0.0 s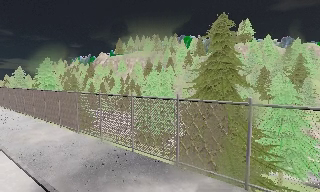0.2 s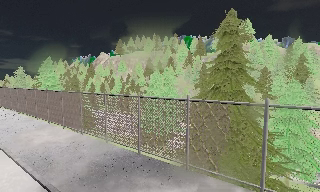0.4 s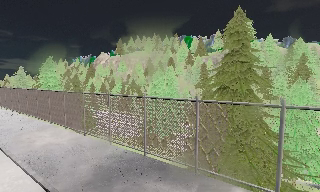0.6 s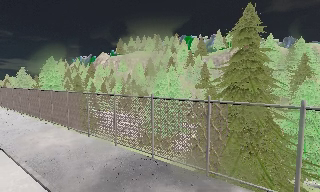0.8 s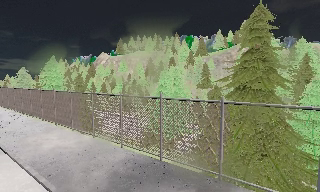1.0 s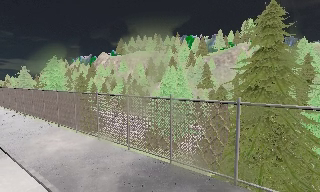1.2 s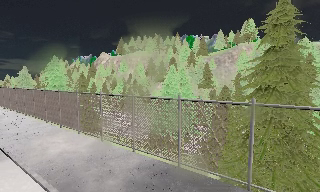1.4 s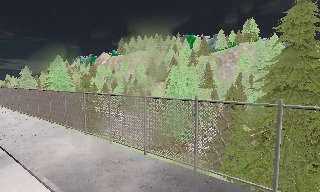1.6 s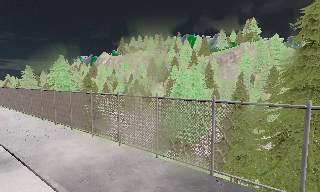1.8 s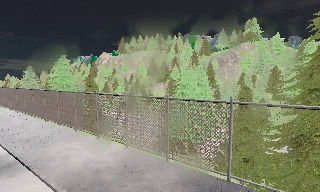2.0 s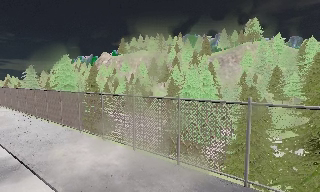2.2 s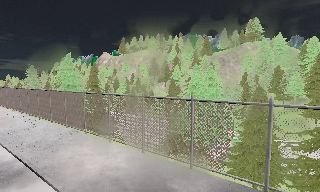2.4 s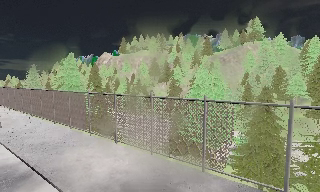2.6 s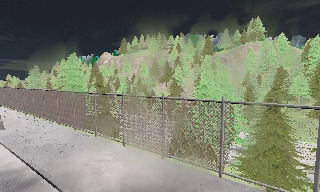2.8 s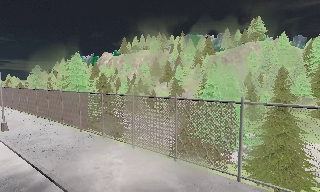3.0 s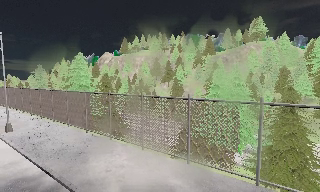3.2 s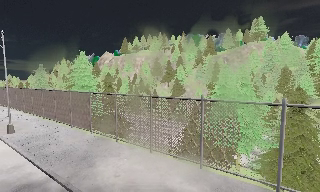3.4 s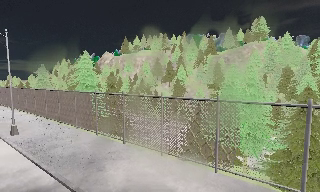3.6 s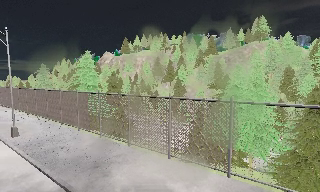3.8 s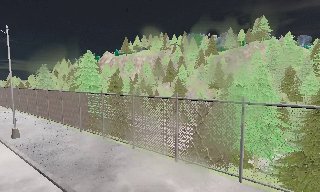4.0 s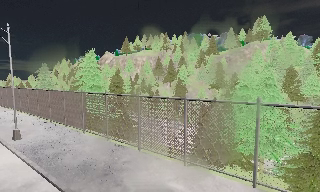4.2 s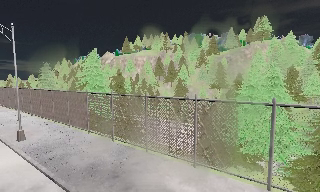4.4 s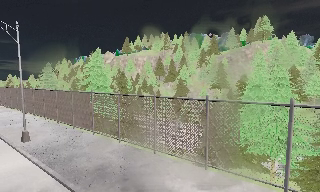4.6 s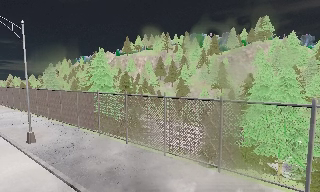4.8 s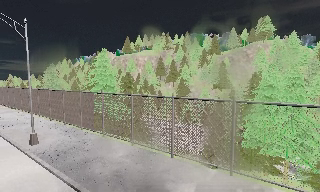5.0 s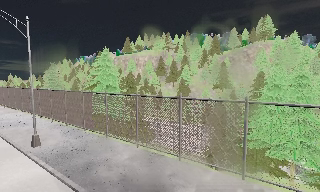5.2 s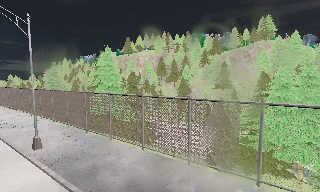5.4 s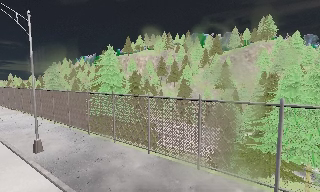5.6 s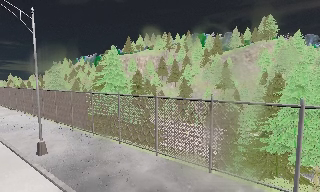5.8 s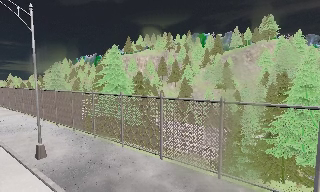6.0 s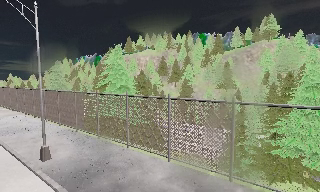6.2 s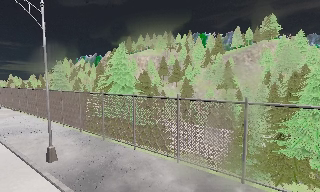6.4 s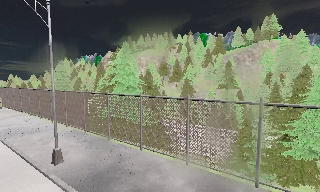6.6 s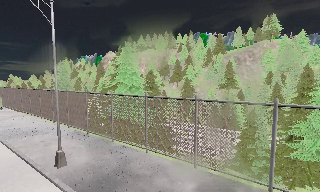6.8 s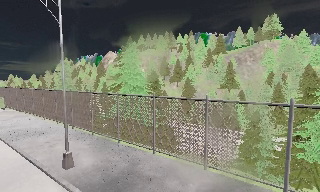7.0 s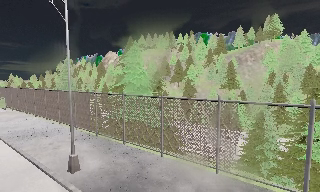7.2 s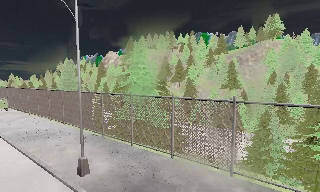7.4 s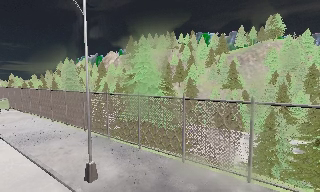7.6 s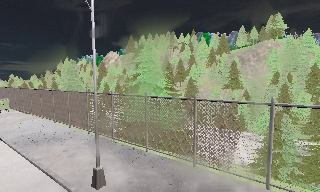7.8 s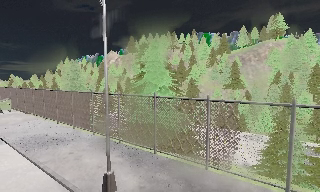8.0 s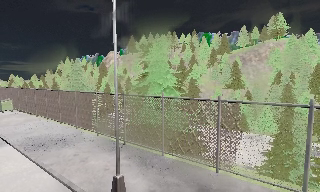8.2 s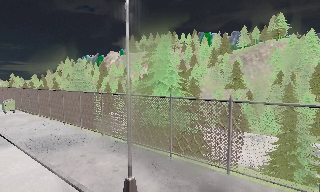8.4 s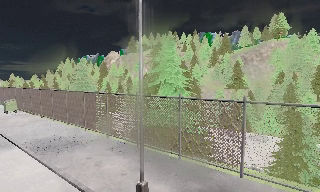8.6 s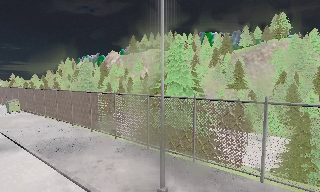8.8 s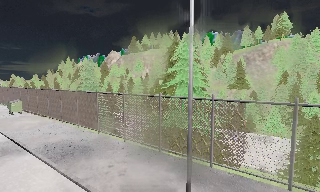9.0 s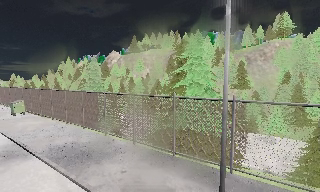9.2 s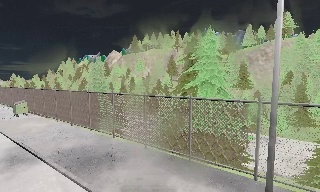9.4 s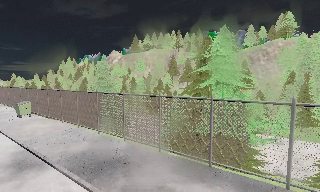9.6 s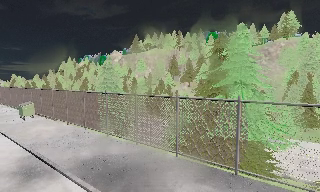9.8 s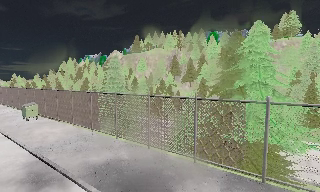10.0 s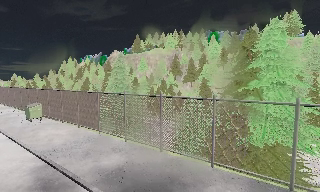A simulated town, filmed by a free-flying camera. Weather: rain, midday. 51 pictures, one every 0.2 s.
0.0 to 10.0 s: The camera travels to its left and forward, about 30 m, so close, fixed things drift to the right.
The film runs forward here.
